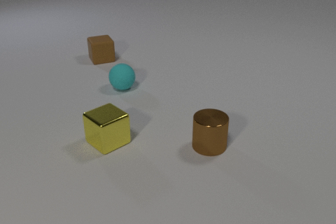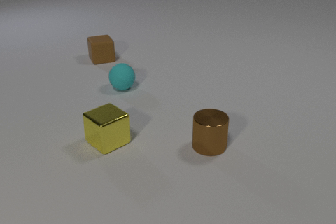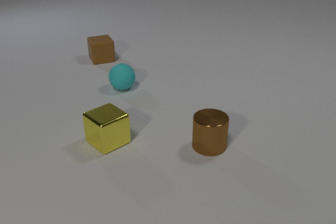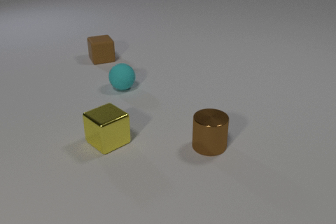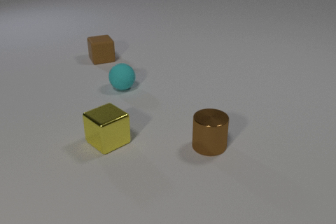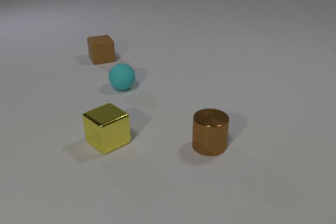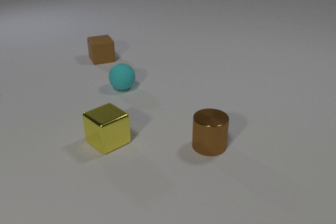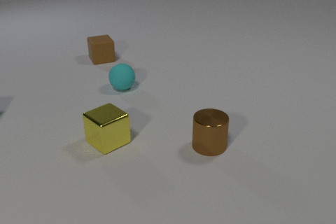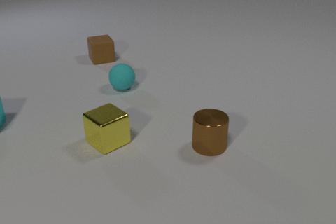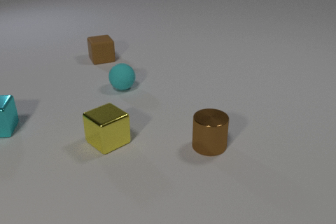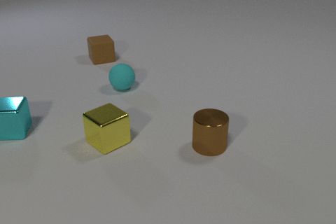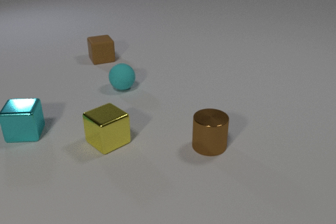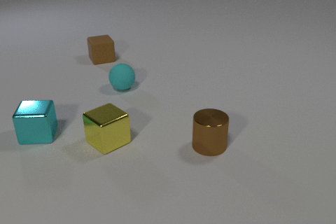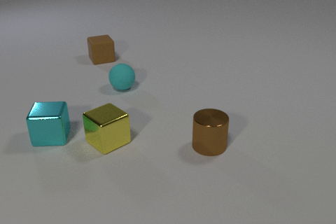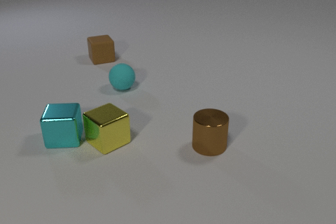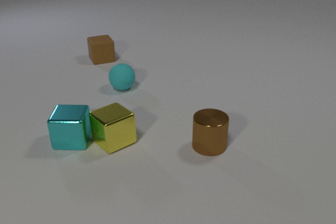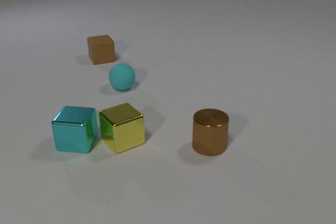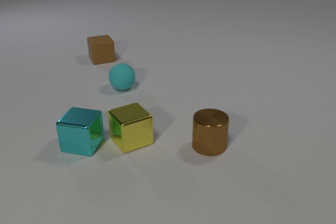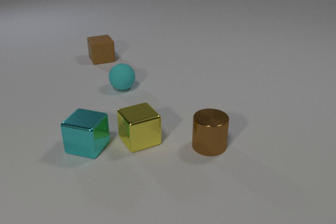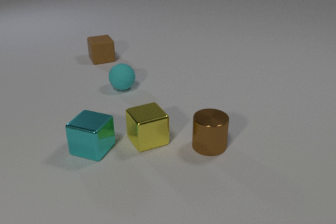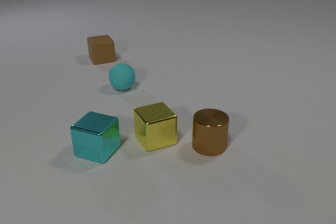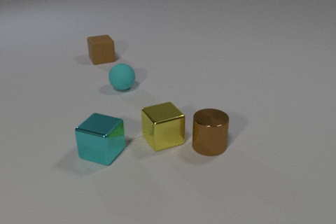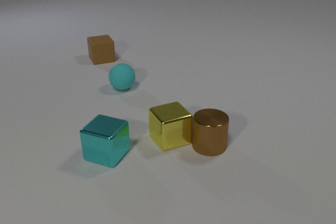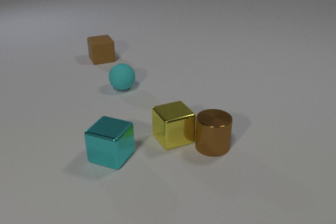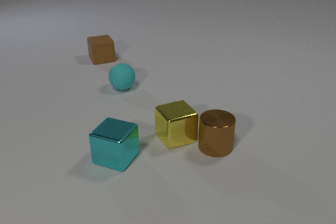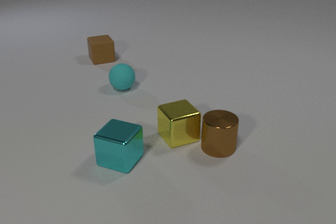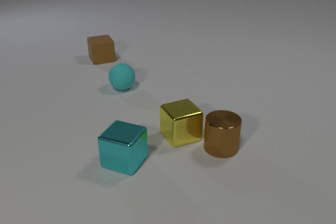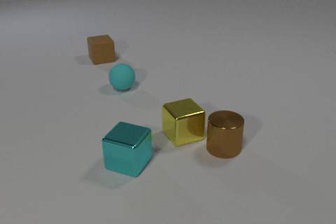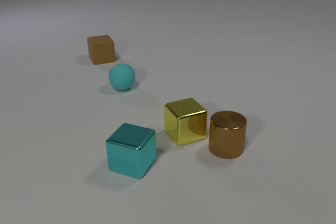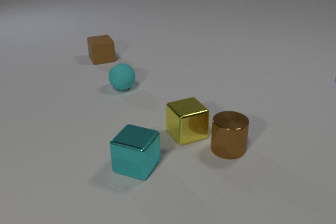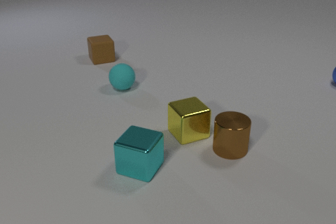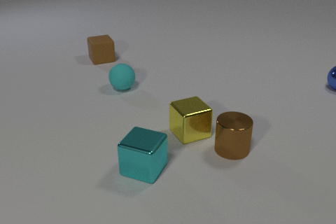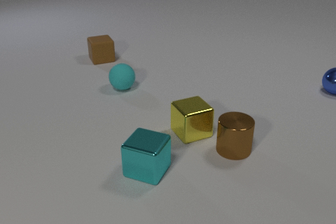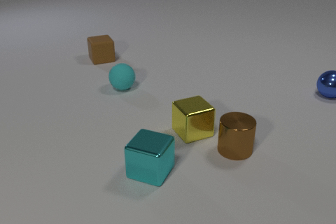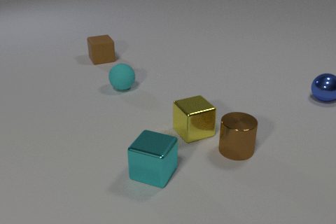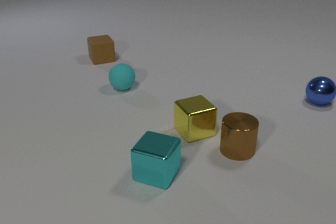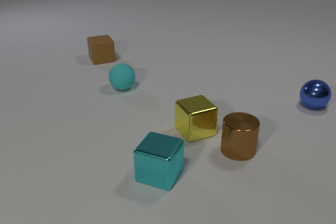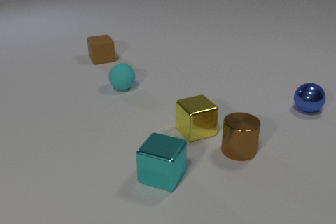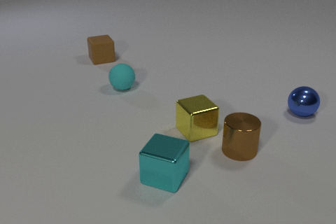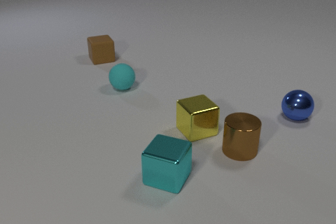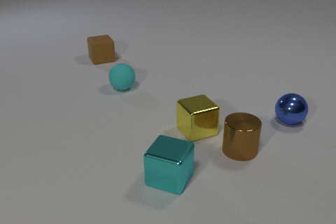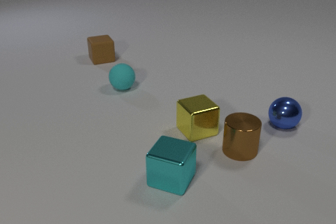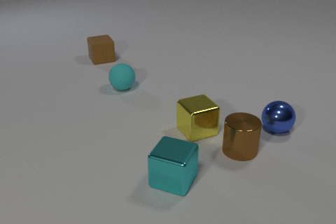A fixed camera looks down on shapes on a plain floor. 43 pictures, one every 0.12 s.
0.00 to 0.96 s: The cyan metal cube comes in at the left edge.
0.96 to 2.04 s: The cyan metal cube slides to the right and toward the camera. The yellow metal cube slides to the right. The cyan metal cube and the yellow metal cube collide.
2.04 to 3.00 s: The cyan metal cube slides to the right and toward the camera. The yellow metal cube slides to the right. The brown metal cylinder slides to the right. The yellow metal cube and the brown metal cylinder collide.
3.00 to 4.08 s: The cyan metal cube slides to the right and toward the camera. The yellow metal cube slides to the right and away from the camera. The brown metal cylinder slides to the right. The blue metal sphere comes in at the right edge, rolls toward the camera and to the left.
4.08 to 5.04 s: The cyan metal cube slides to the right and toward the camera. The blue metal sphere rolls toward the camera and to the left.
How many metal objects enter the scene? 2.
What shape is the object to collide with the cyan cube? cube.
How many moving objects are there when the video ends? 2.
